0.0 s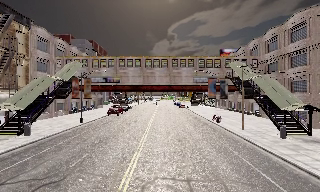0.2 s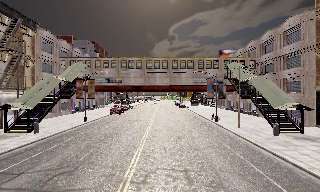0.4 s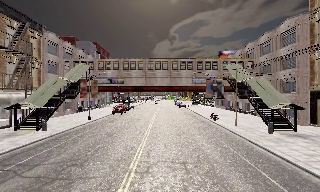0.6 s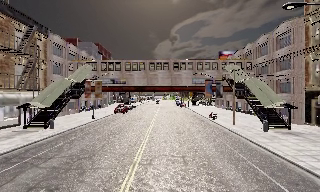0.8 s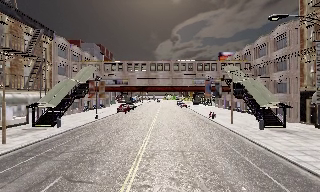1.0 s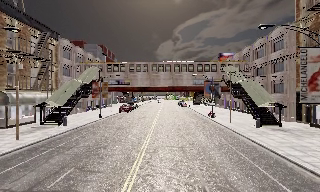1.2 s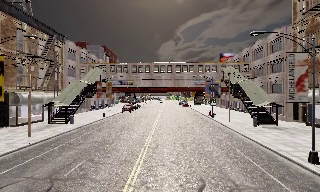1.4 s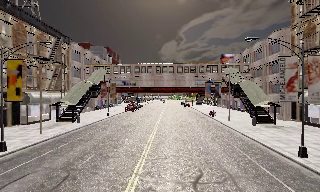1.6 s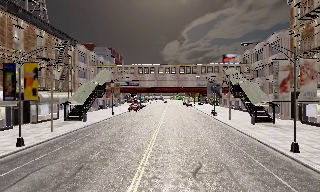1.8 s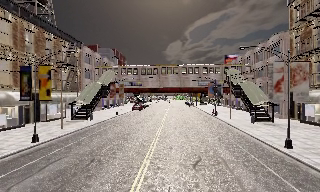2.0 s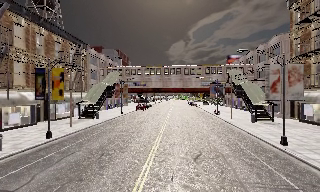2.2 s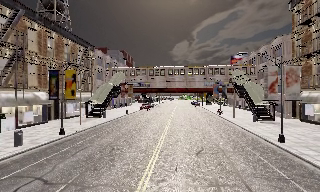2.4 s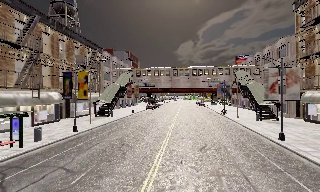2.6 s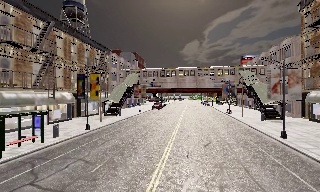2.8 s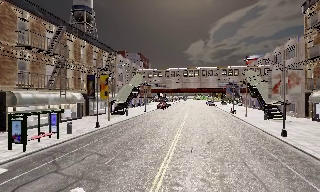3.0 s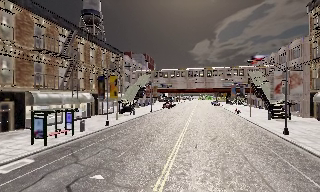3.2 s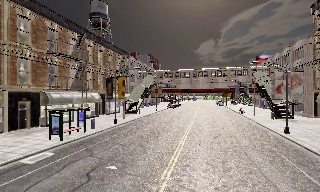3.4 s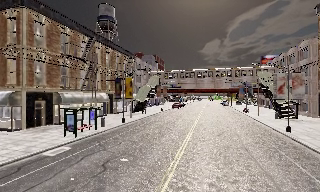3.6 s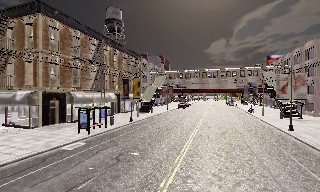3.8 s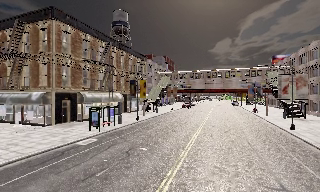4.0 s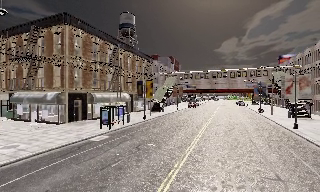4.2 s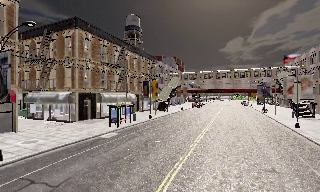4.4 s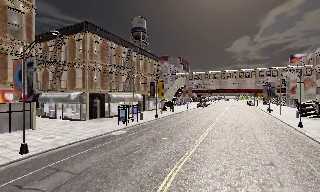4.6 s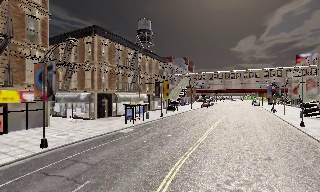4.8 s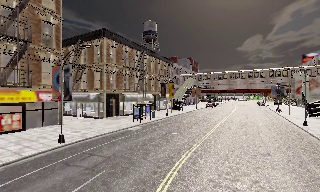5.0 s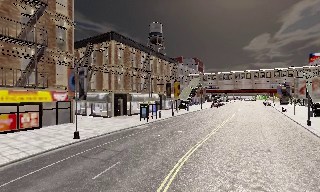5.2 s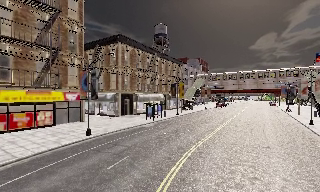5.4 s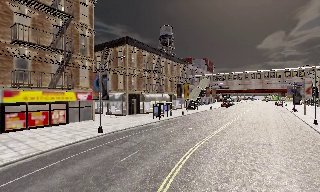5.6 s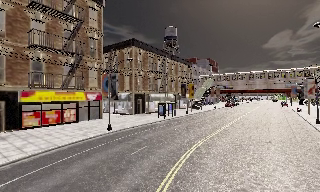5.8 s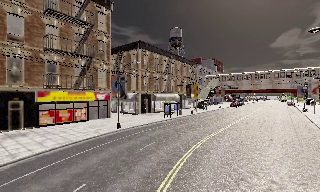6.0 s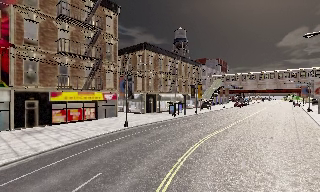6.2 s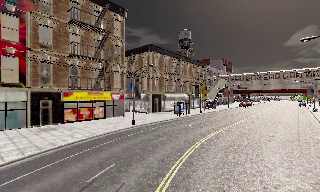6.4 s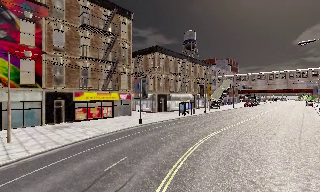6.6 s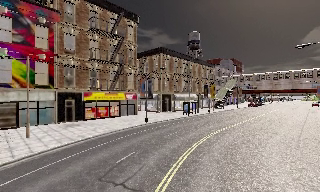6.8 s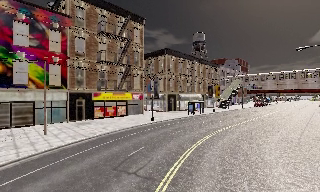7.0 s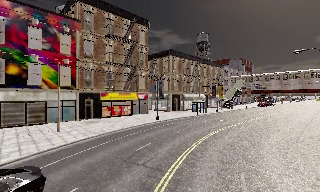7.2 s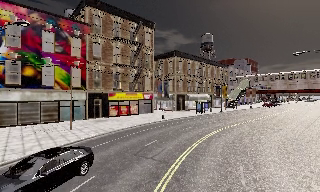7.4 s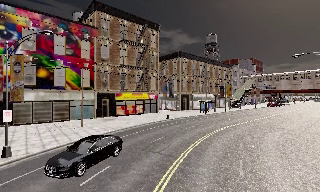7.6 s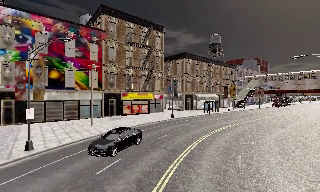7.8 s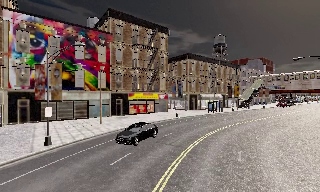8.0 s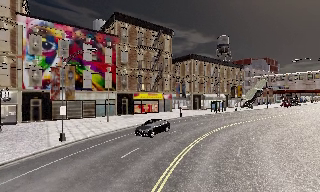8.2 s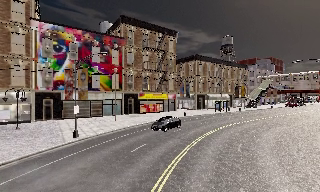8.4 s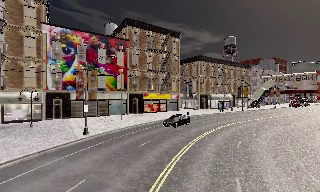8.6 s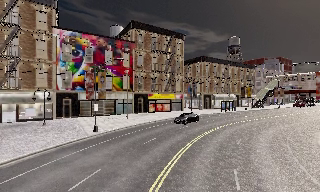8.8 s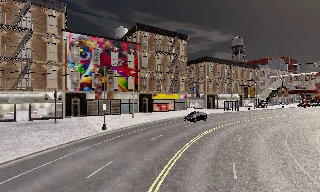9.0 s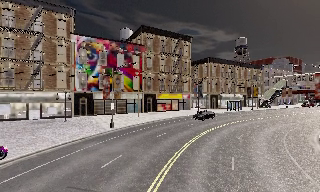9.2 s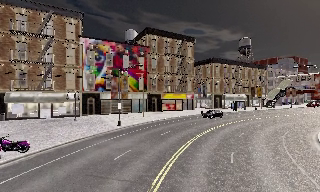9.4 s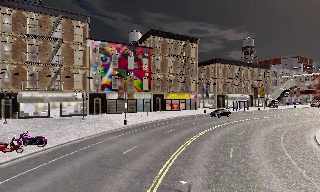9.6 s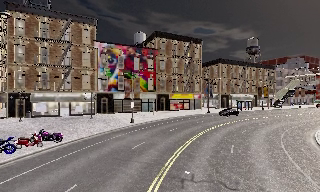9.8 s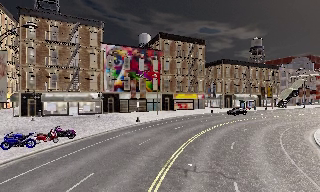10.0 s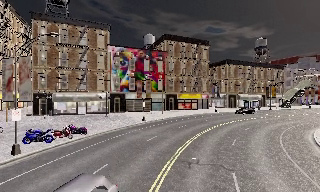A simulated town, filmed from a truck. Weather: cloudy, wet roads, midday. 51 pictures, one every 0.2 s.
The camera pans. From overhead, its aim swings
counterclockwise.
The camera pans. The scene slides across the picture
to the right.
0.0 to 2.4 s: The camera travels backward, about 12 m, so what stands in front gets smaller.
2.4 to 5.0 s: The camera swings to its left by about 20 degrees, and the scene slides to the right. It travels backward, about 13 m, so what stands in front gets smaller.
5.0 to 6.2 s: The camera travels backward, about 6 m, so what stands in front gets smaller.
6.2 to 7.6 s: The scene slides to the right, as the camera pans about 10 degrees to its left. It travels backward, about 7 m, so what stands in front gets smaller.
7.6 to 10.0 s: The camera pans to its left, which is counterclockwise from overhead, by about 15 degrees. It travels backward, about 12 m, so what stands in front gets smaller.
The film runs backward here.
